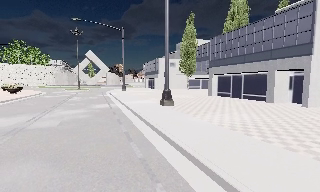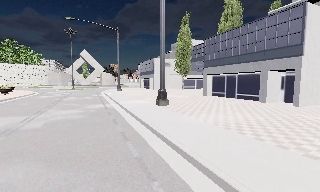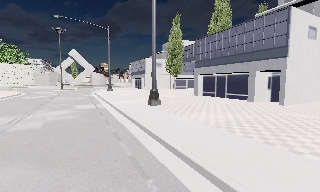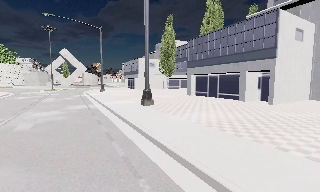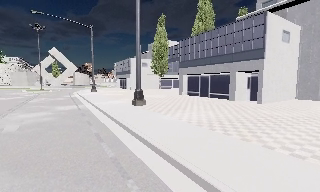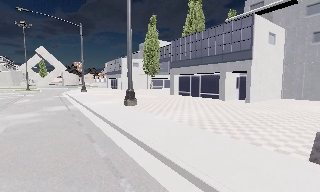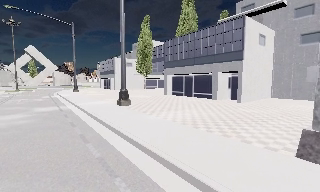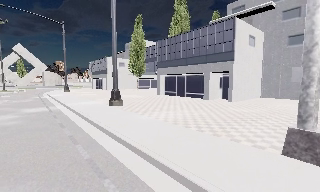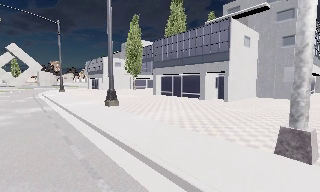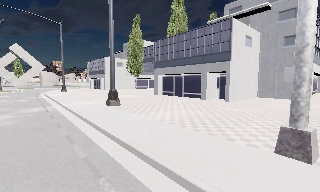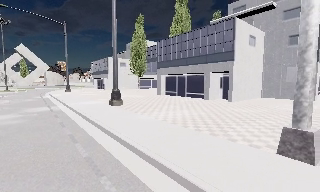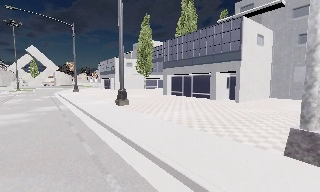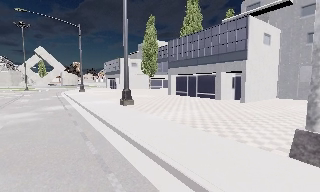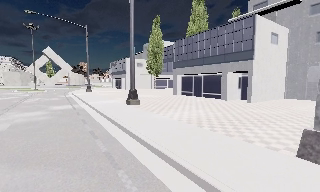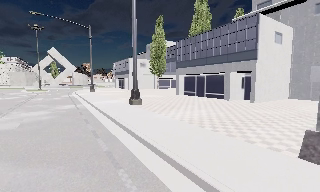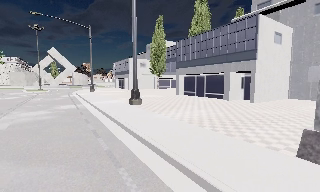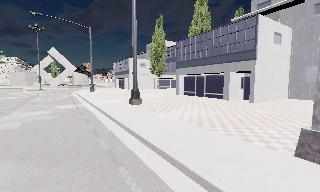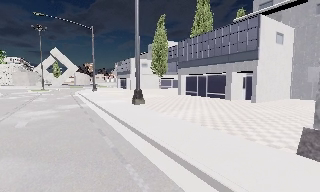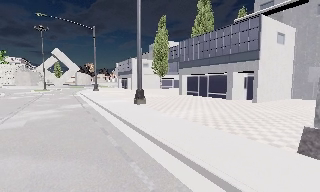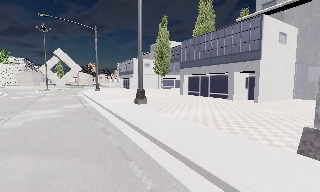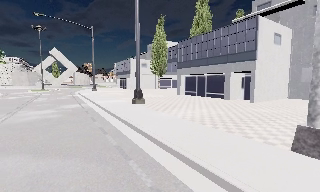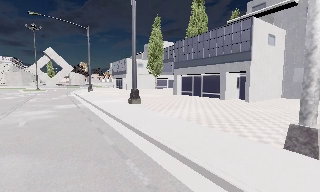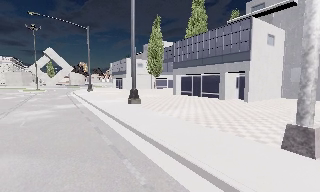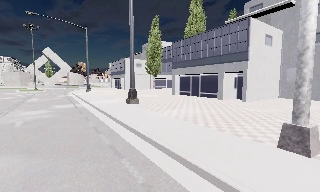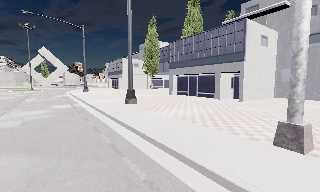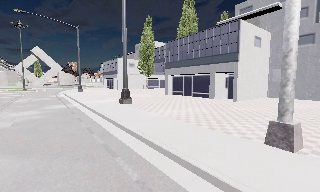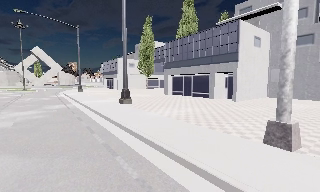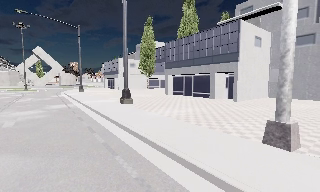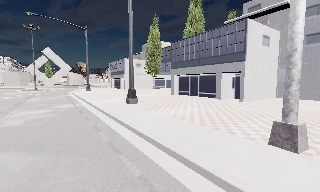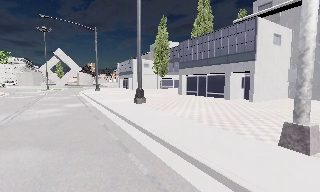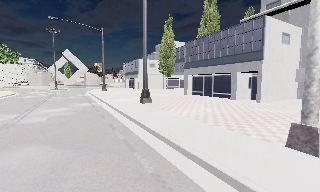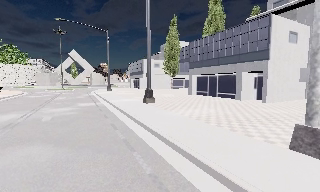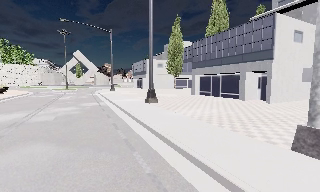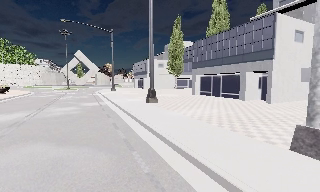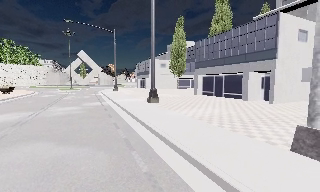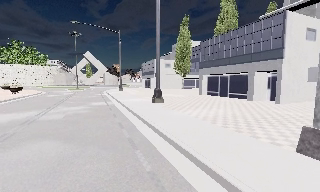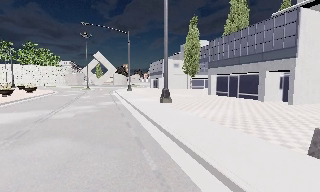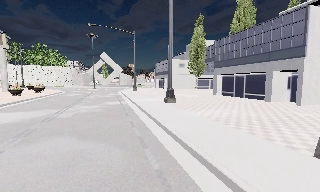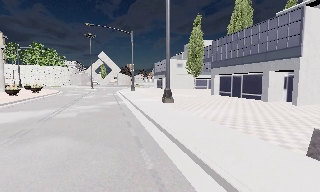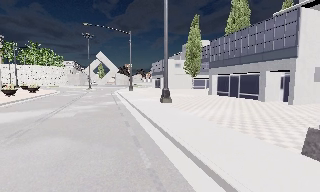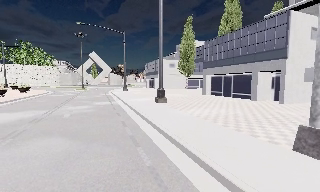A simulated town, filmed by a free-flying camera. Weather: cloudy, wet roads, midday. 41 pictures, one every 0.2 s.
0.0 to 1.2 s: The camera swings to its right by about 15 degrees, and the scene slides to the left.
1.2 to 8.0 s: The camera pans to its left, which is counterclockwise from overhead, by about 15 degrees. It travels backward and to its right, about 1.5 m, so what stands in front gets smaller.
The film runs backward here.
